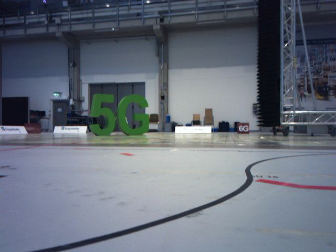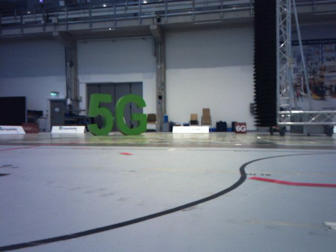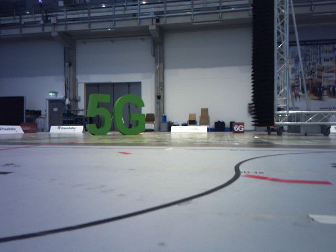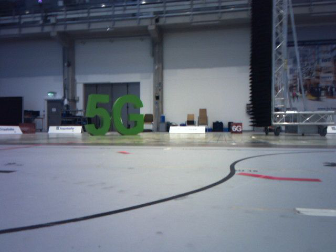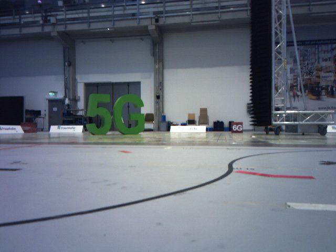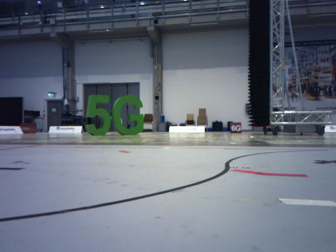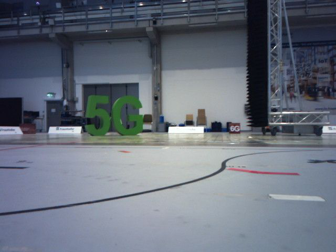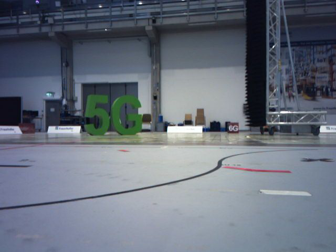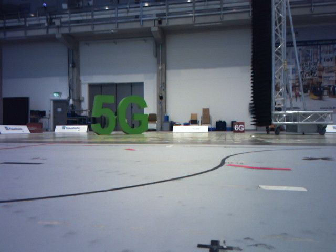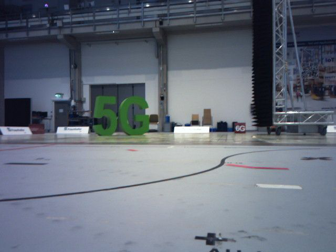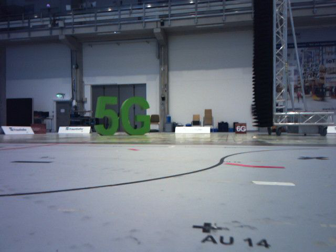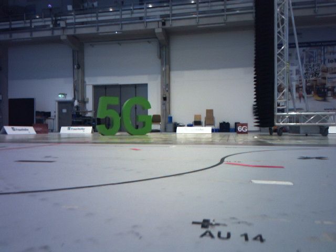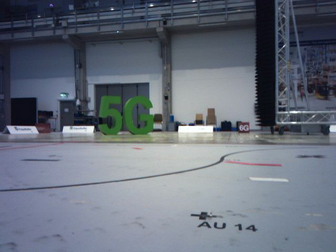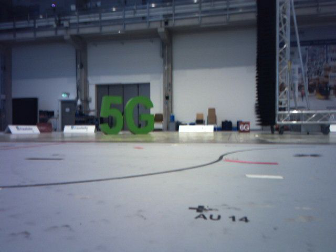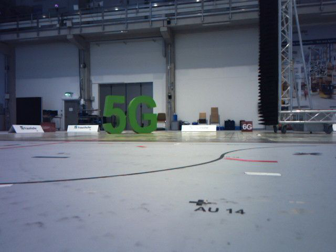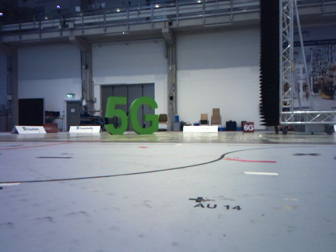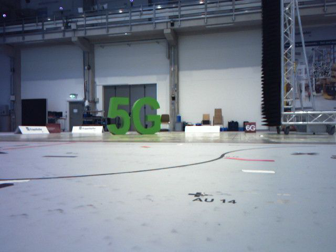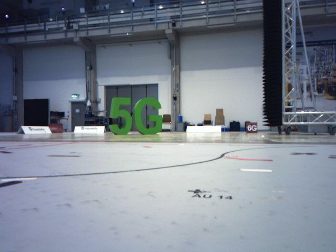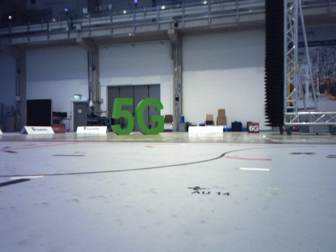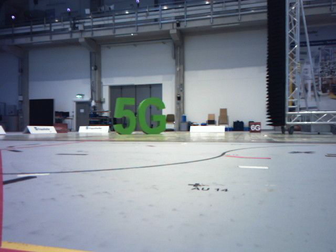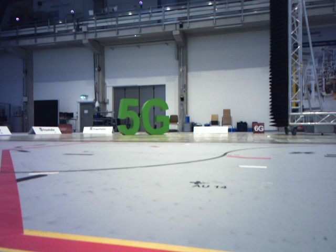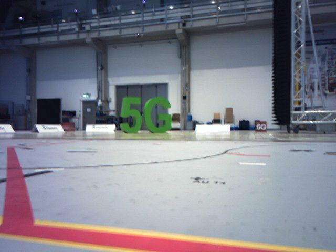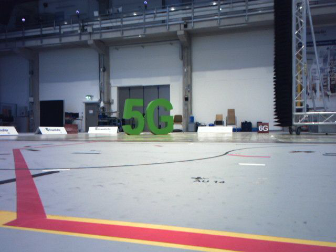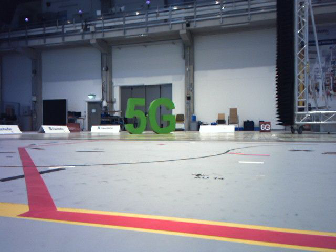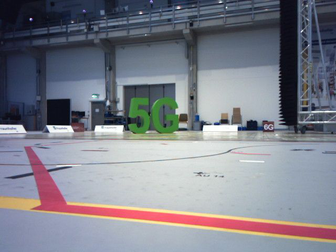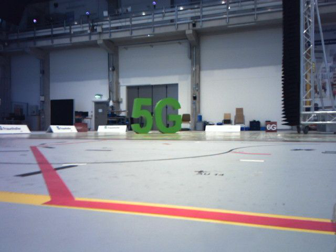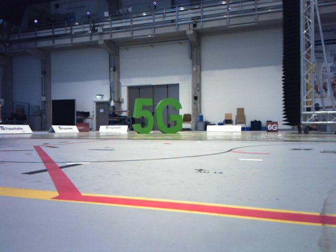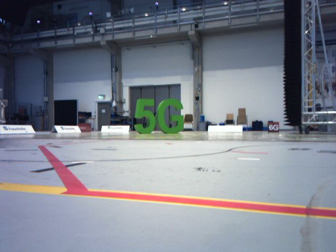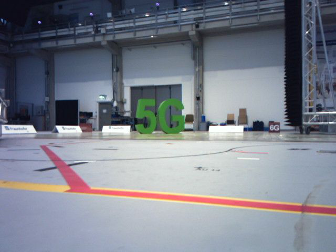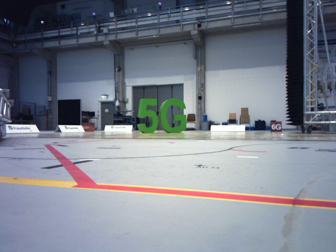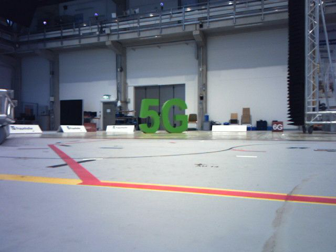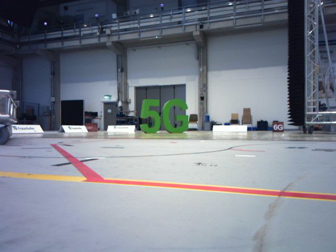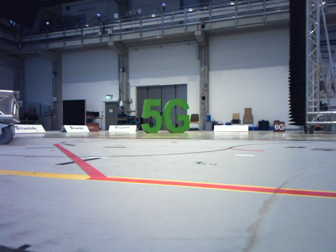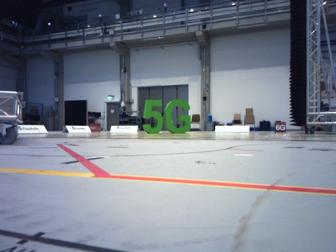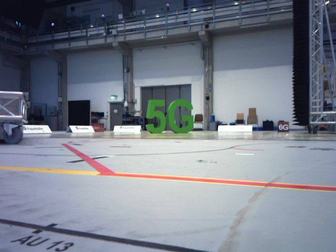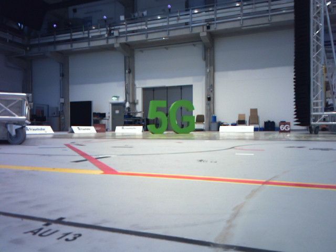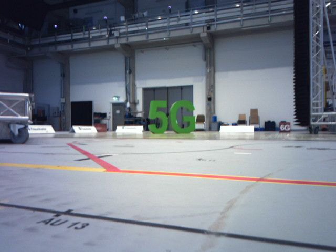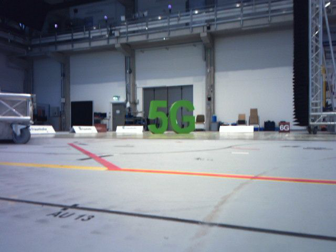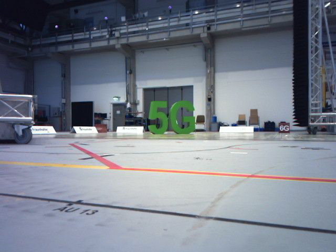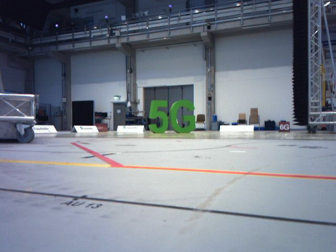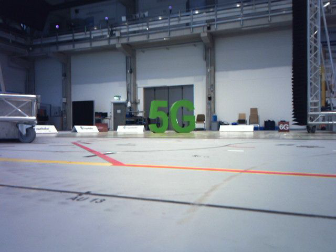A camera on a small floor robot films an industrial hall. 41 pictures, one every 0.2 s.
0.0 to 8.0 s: The camera travels backward, about 1.6 m, so what stands in front gets smaller.
The film runs backward here.
